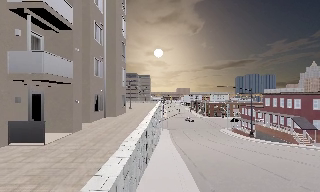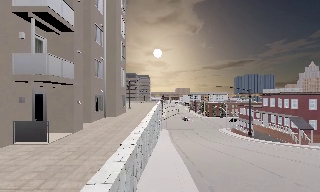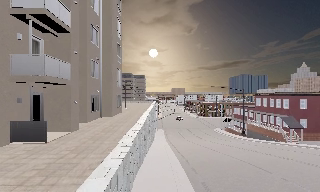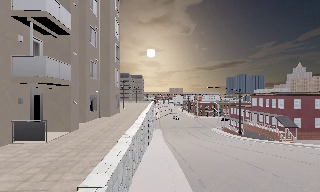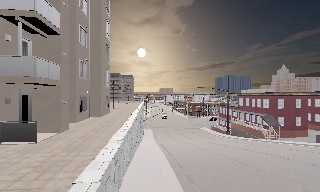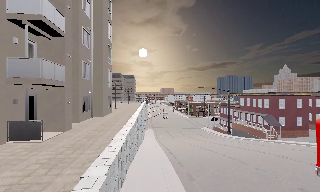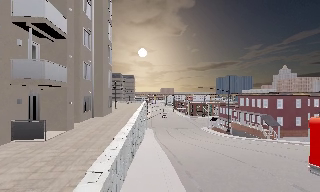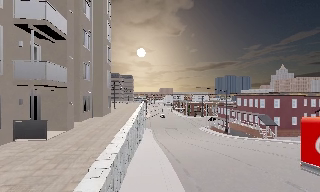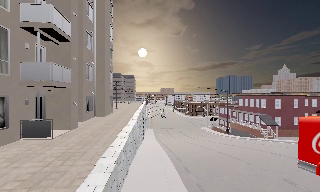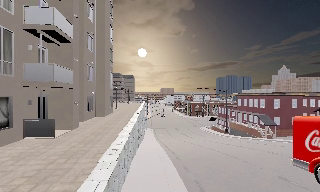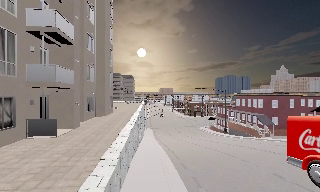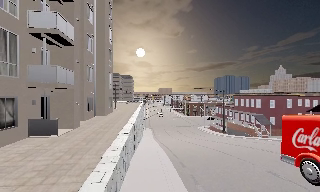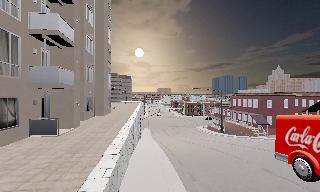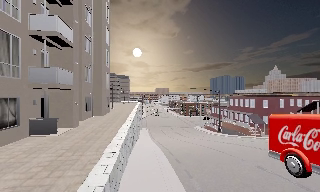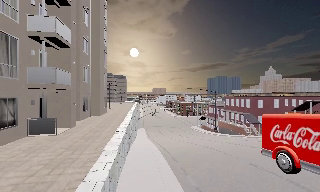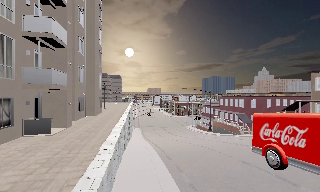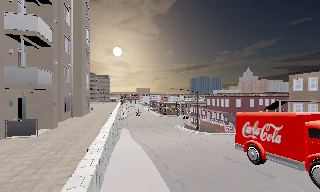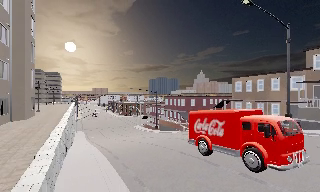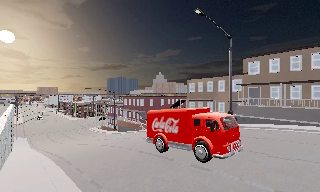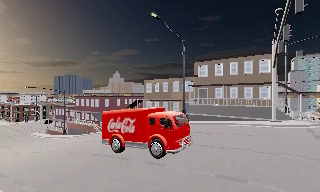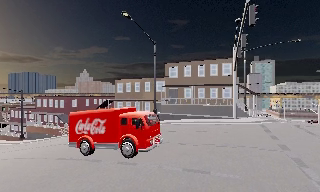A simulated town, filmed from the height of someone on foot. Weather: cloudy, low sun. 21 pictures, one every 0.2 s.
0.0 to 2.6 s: The camera travels backward, about 3.5 m, so what stands in front gets smaller.
2.6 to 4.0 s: The camera pans to its right, which is clockwise from overhead, by about 60 degrees. It travels backward, about 1.5 m.
The film runs backward here.
